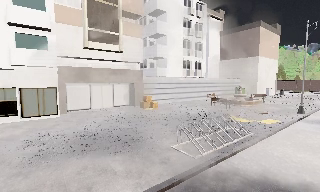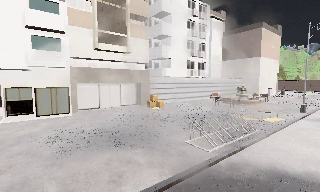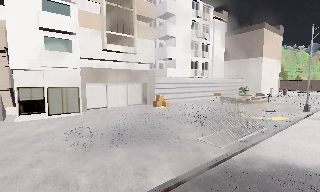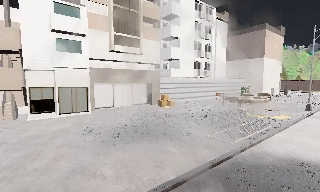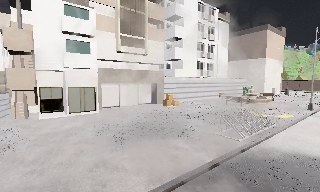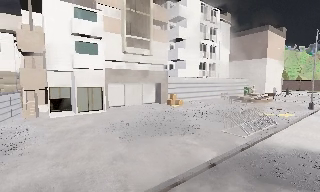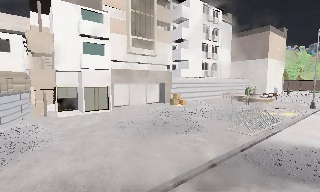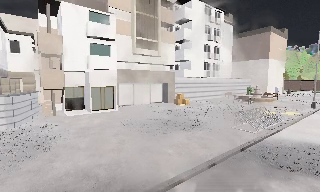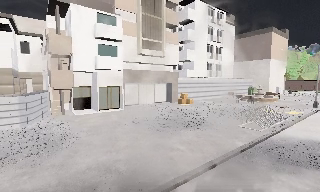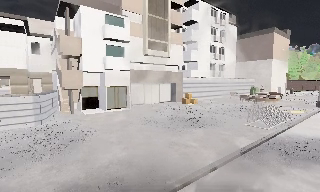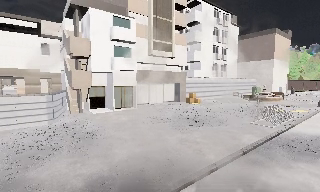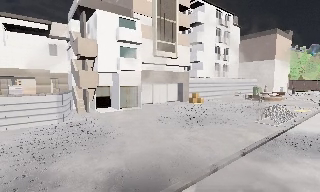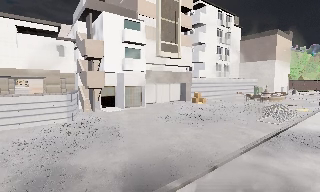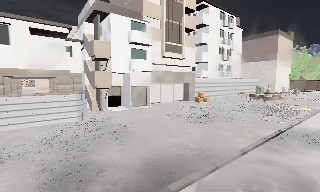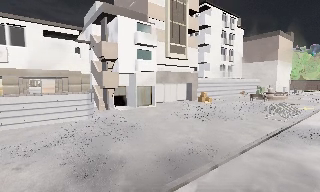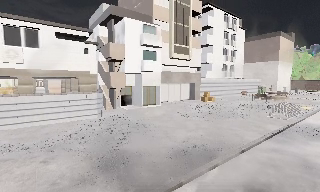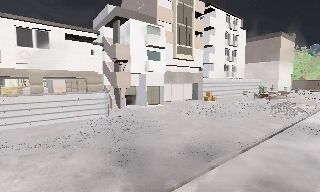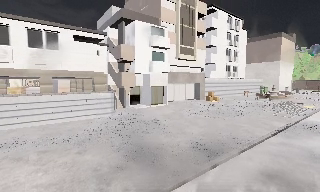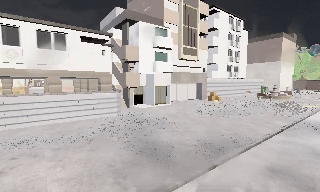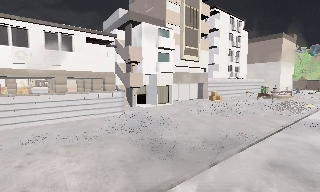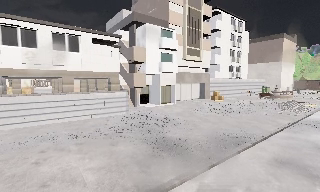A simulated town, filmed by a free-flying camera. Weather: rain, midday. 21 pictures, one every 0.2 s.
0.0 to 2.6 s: The camera travels to its left and backward, about 8 m, so close, fixed things drift to the right.
2.6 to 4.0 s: The camera travels to its left and backward, about 3.5 m, so close, fixed things drift to the right. It loses speed.
The film runs forward here.
